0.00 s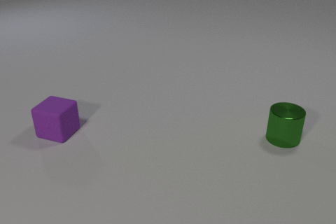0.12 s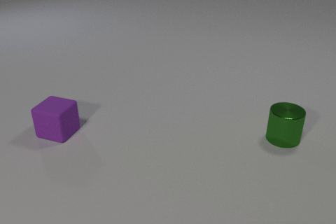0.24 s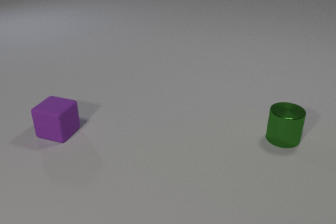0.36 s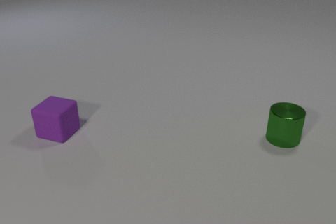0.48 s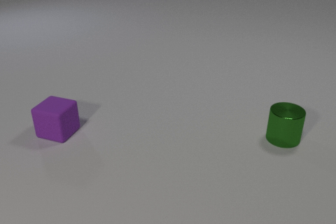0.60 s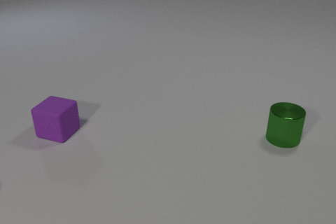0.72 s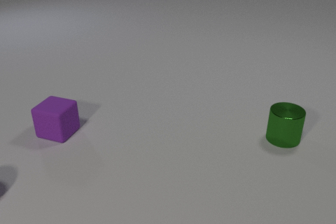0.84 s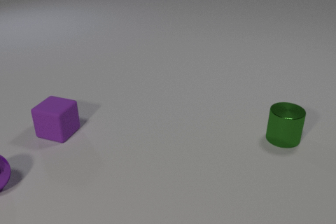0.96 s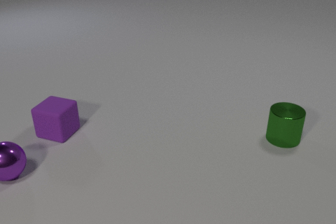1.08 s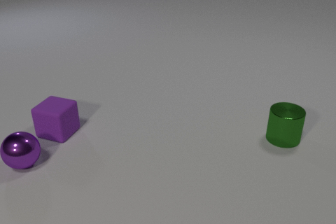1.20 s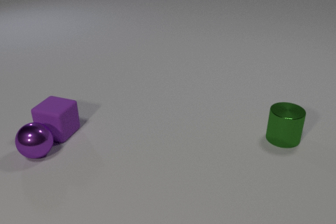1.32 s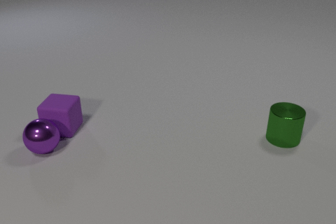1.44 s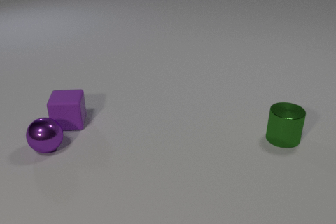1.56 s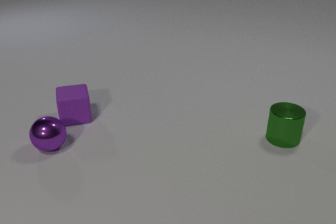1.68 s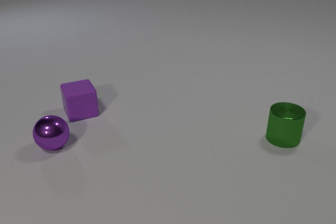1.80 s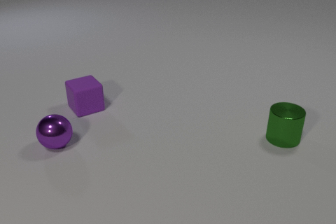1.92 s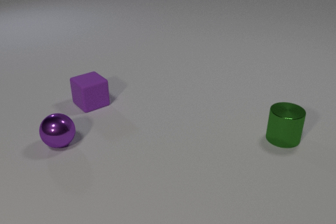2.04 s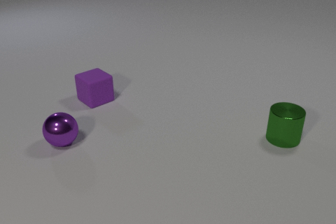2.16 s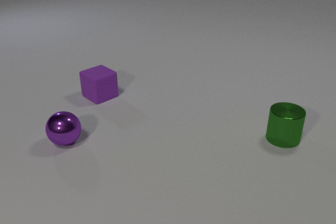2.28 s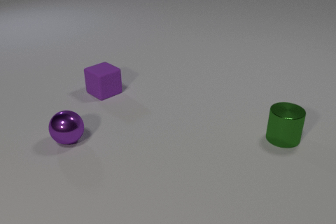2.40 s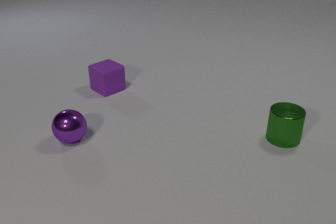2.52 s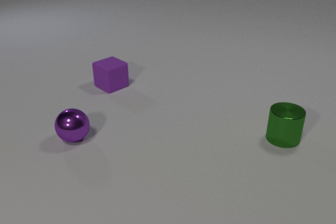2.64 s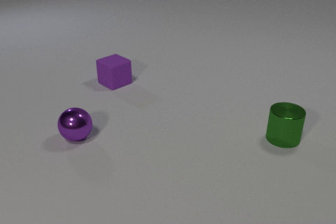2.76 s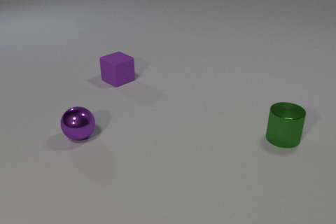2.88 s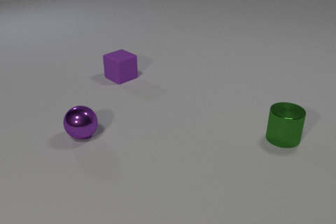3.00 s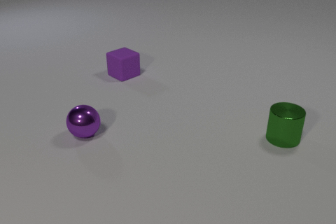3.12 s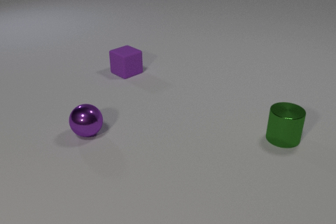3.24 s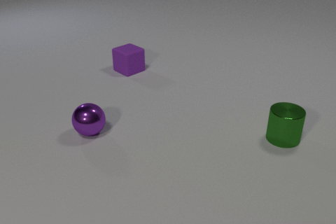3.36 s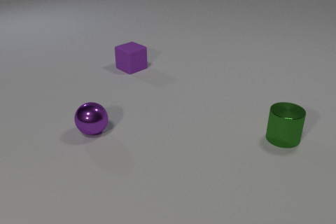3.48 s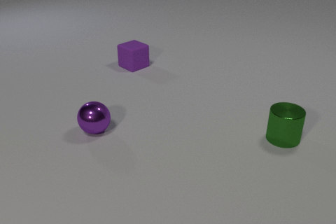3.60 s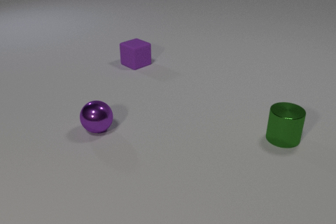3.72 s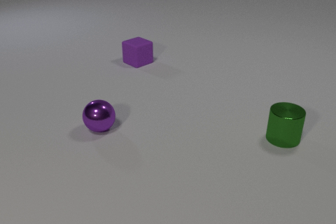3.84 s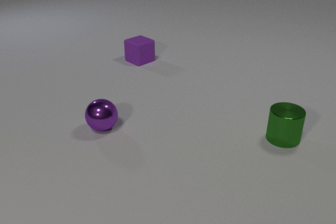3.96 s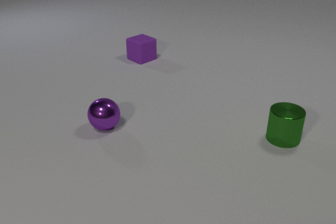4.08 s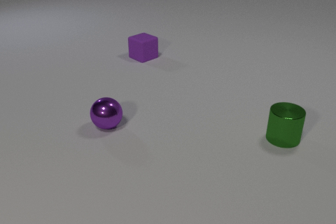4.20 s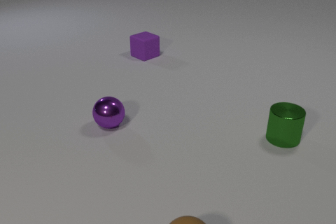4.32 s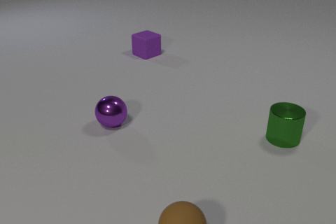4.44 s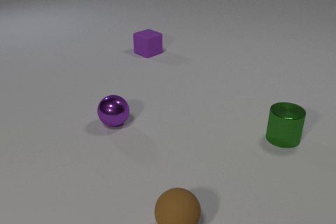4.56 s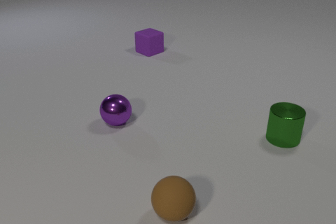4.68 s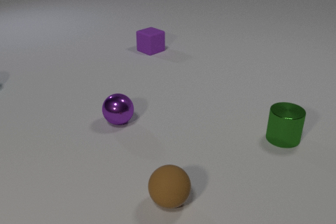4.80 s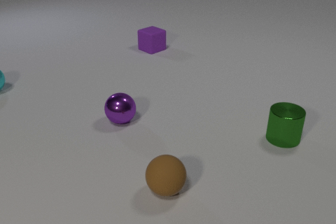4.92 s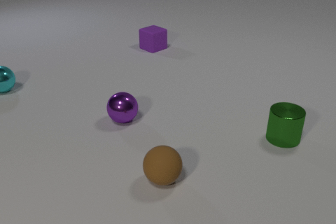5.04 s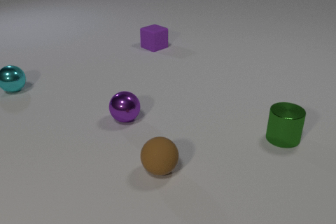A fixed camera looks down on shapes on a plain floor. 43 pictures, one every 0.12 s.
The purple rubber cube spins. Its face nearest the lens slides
to the right.
The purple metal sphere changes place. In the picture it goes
to the right.
0.00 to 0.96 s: The purple metal sphere comes in at the left edge, rolls to the right and away from the camera.
0.96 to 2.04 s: The purple metal sphere rolls to the right and away from the camera. The purple rubber cube slides away from the camera and to the right, spins counterclockwise seen from above by about 60 degrees, its near face sliding to the right. The purple metal sphere and the purple rubber cube collide.
2.04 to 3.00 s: The purple metal sphere rolls to the right and away from the camera. The purple rubber cube slides away from the camera and to the right.
3.00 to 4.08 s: The purple metal sphere rolls to the right and away from the camera. The purple rubber cube slides away from the camera and to the right.
4.08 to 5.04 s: The purple metal sphere rolls to the right and away from the camera. The purple rubber cube slides away from the camera. The brown rubber sphere comes in at the bottom edge, rolls away from the camera. The cyan metal sphere comes in at the left edge, rolls to the right.
What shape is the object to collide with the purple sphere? cube.
How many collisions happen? 1.
How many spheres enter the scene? 3.
